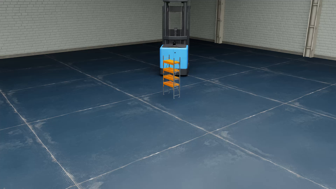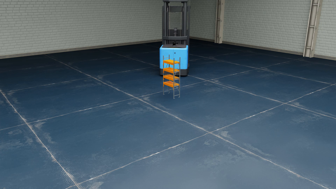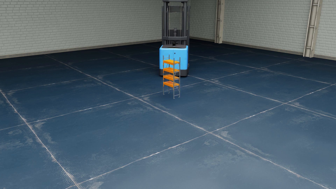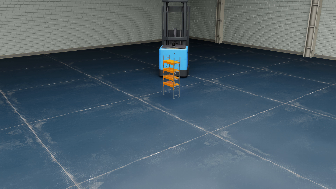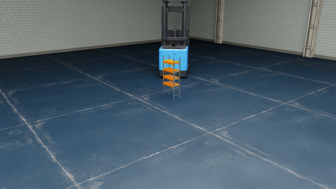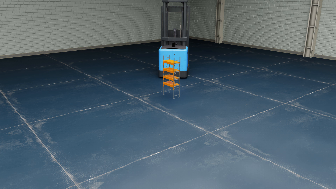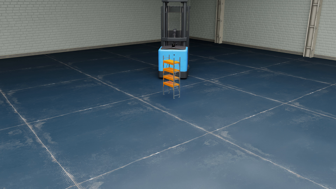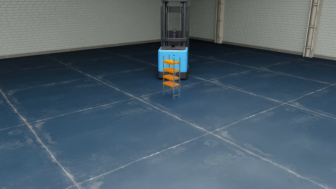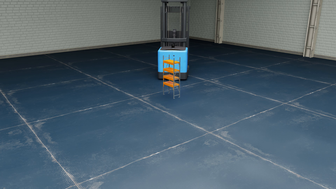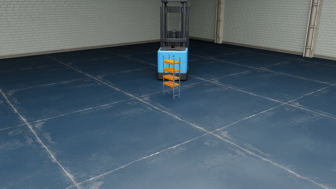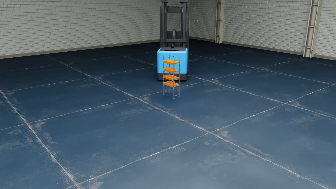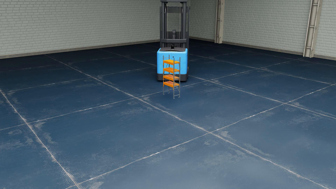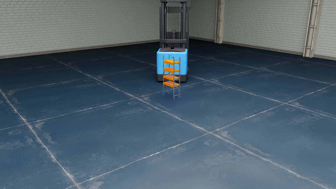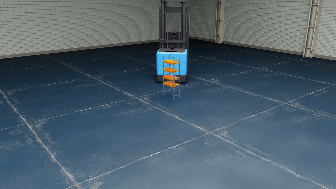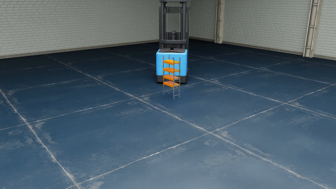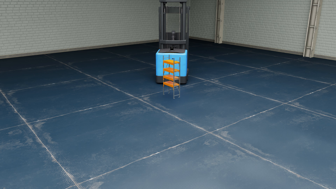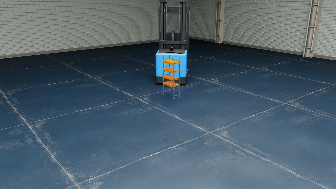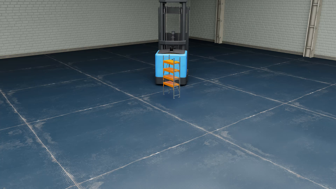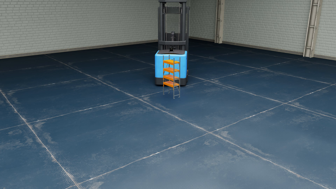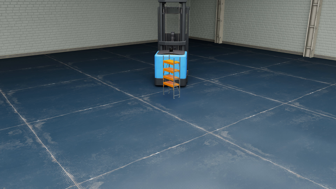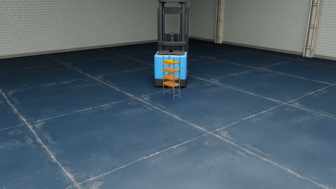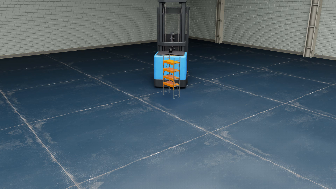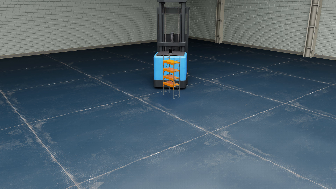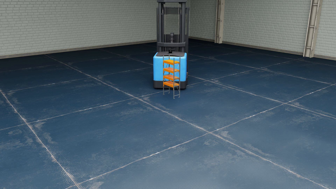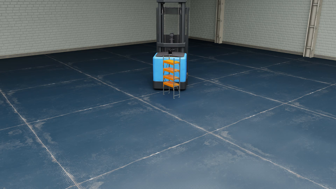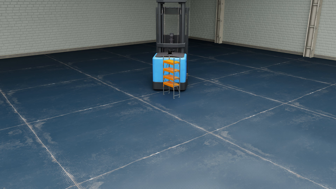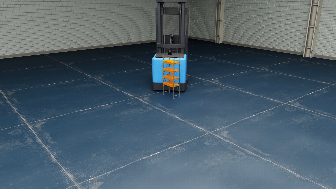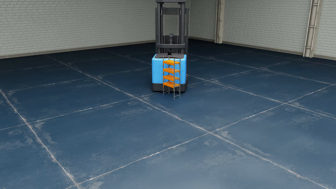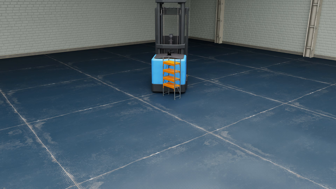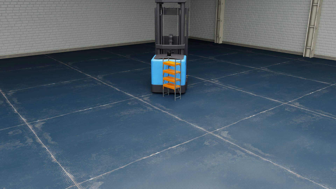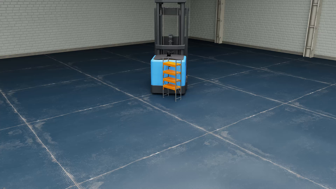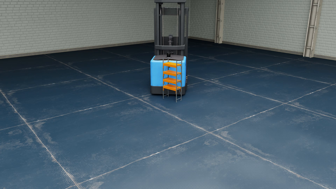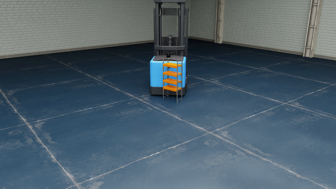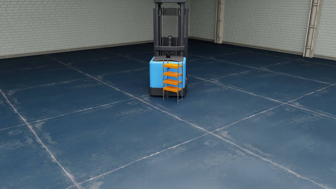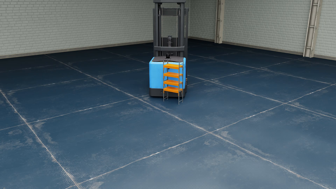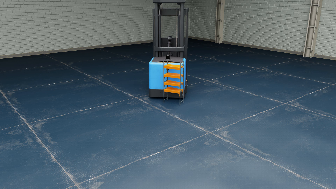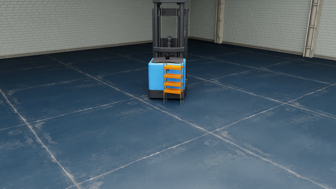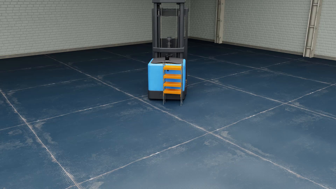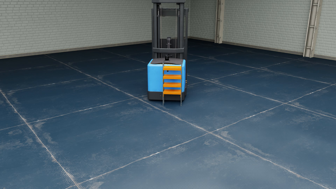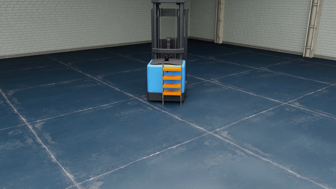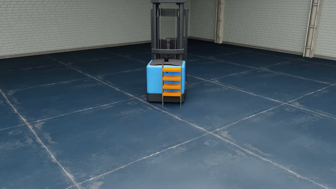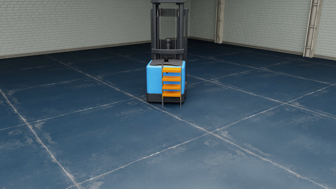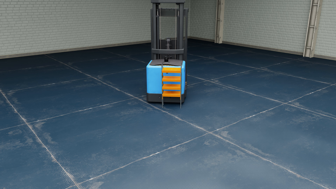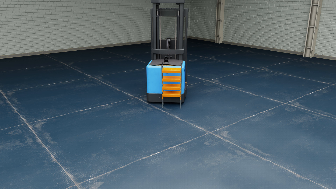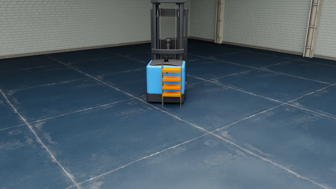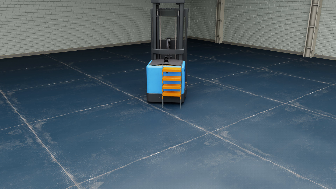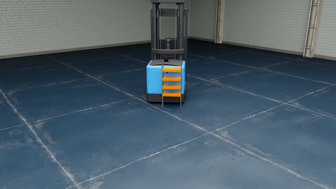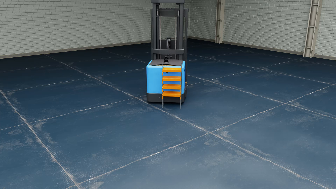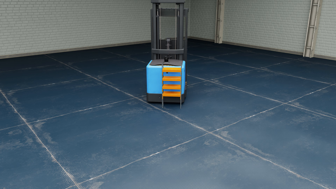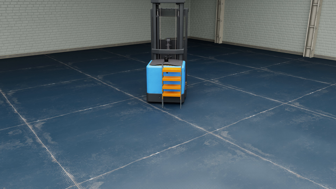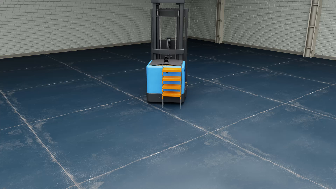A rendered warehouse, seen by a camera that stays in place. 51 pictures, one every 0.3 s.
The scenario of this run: A forklift runs into an object in its way.
